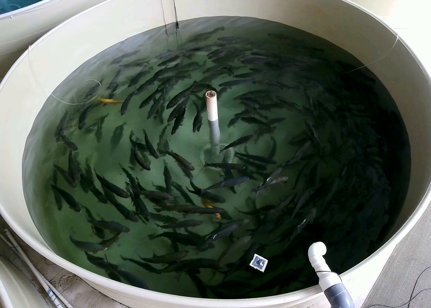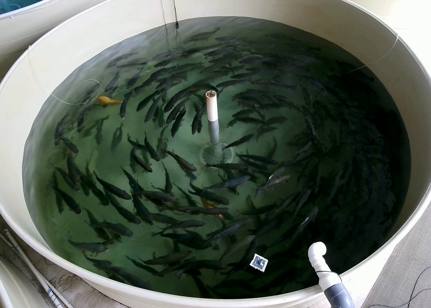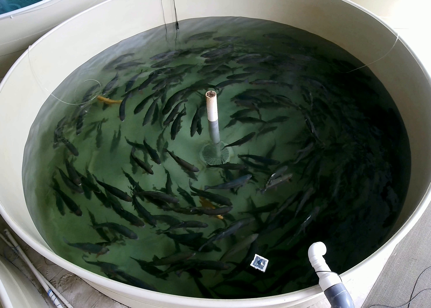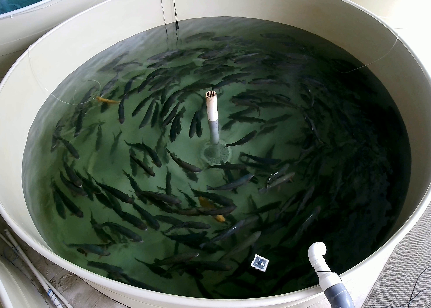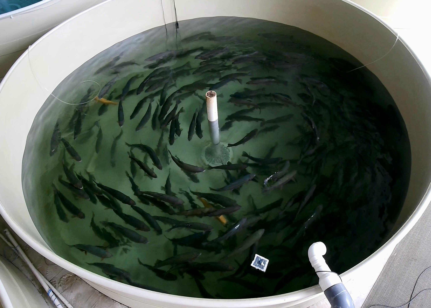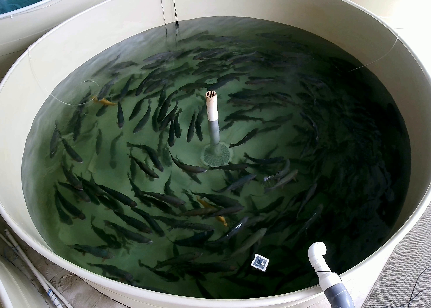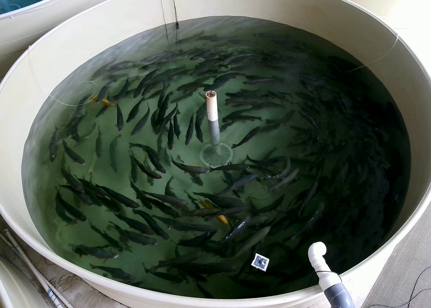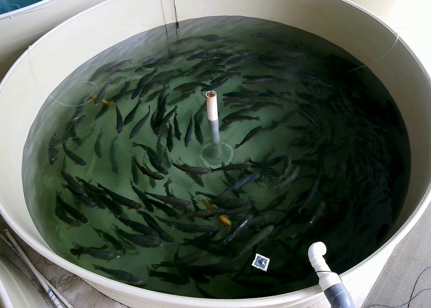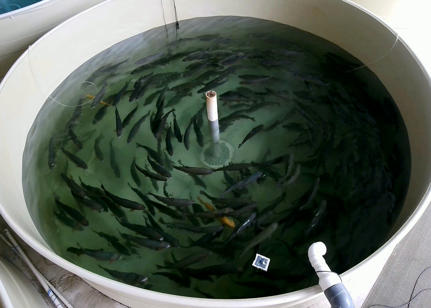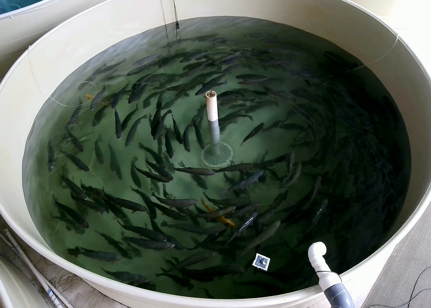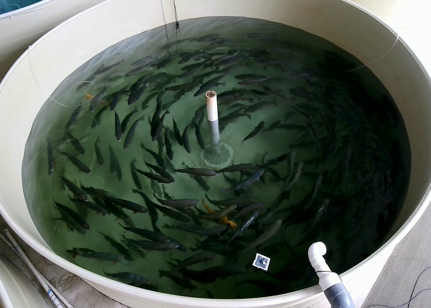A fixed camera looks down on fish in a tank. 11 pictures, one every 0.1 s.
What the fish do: Normal cruising.
